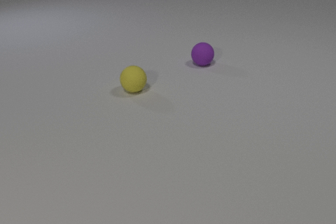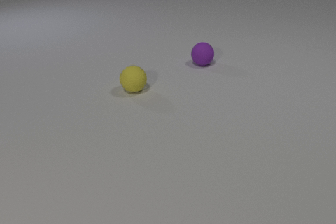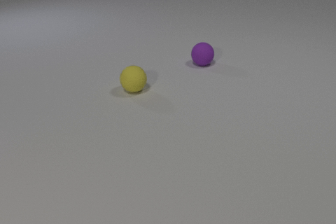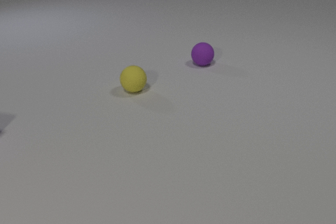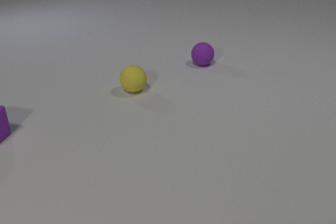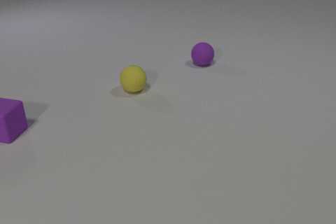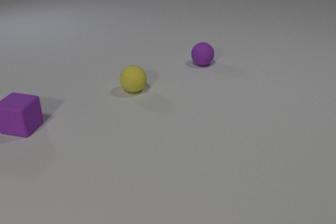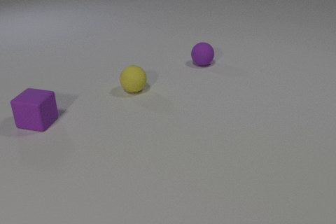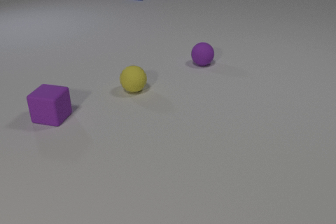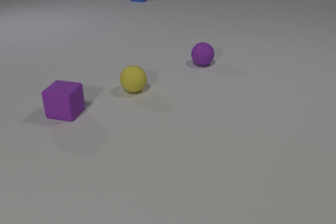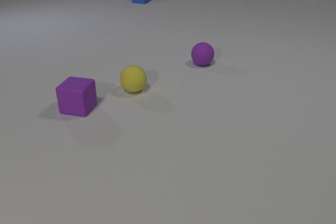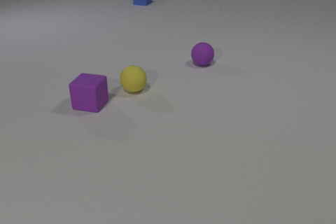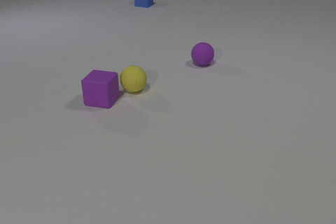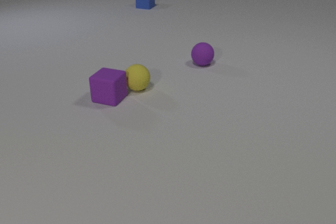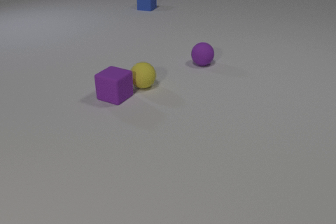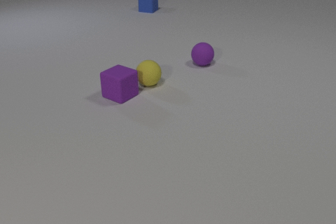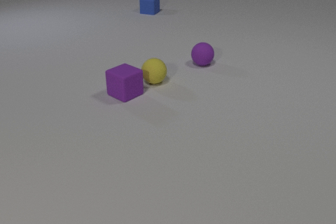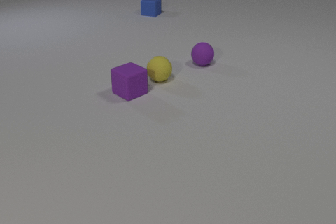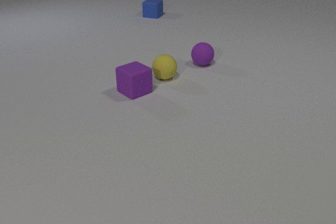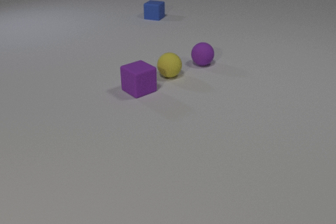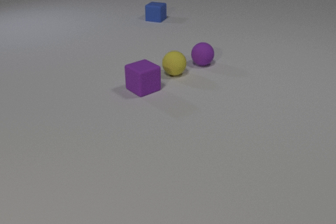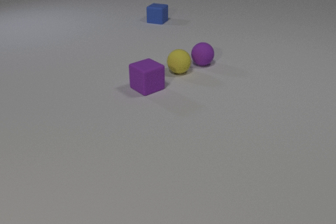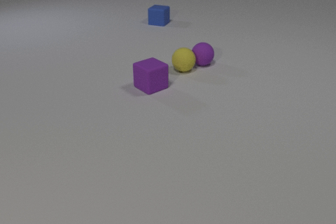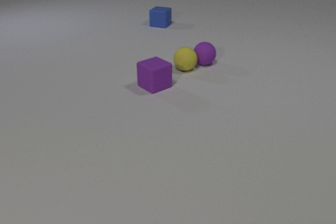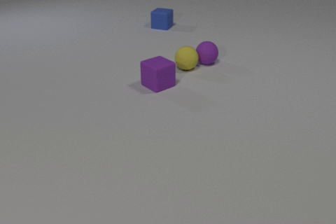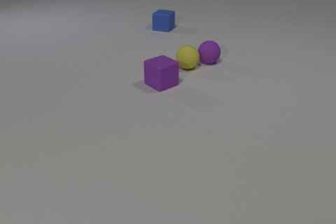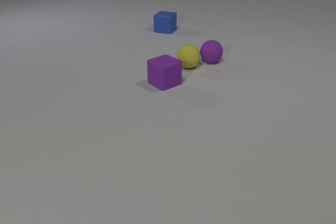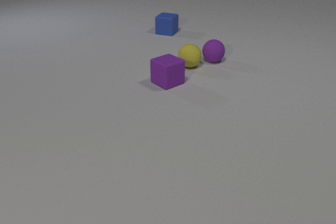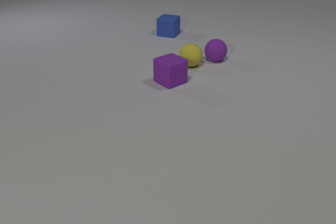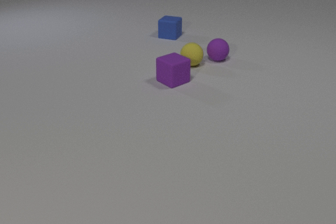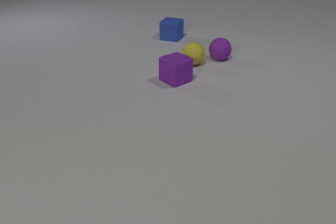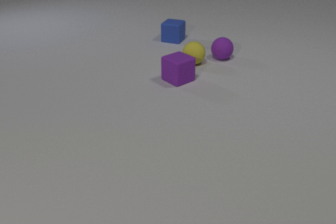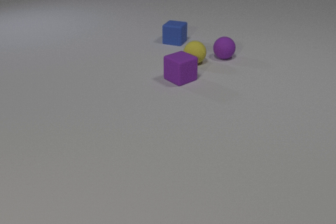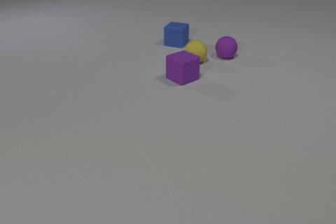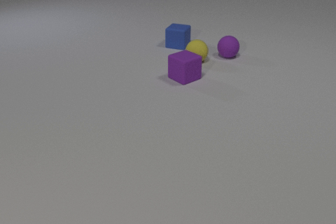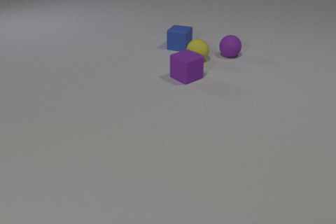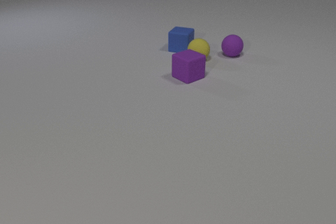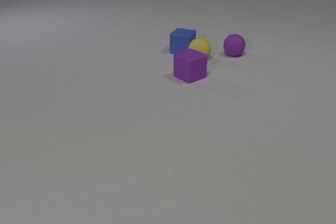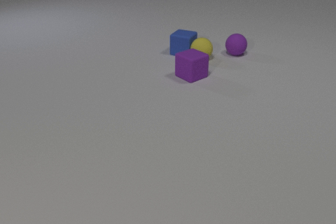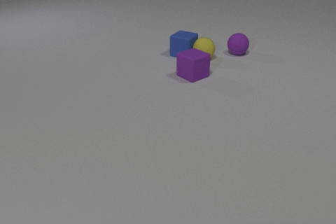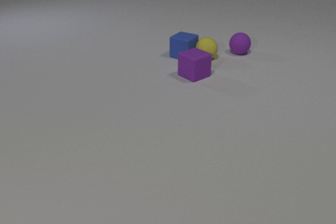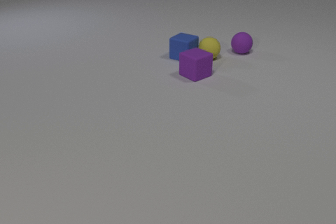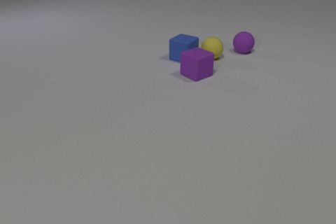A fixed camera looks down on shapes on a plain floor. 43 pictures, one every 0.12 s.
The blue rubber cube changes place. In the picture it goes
toward the camera.
The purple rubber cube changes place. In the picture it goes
to the right.
0.00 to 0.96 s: The purple rubber cube comes in at the left edge, slides to the right. The blue rubber cube comes in at the top edge, slides toward the camera.
0.96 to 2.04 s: The purple rubber cube slides to the right and away from the camera, spins clockwise seen from above by about 30 degrees, its near face sliding to the left. The yellow rubber sphere rolls to the right and away from the camera. The blue rubber cube slides toward the camera. The purple rubber cube and the yellow rubber sphere collide.
2.04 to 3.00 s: The purple rubber cube slides to the right and away from the camera. The yellow rubber sphere rolls away from the camera and to the right. The blue rubber cube slides toward the camera. The purple rubber sphere rolls to the right and away from the camera. The yellow rubber sphere and the purple rubber sphere collide.
3.00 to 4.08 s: The purple rubber cube slides to the right and away from the camera. The yellow rubber sphere rolls away from the camera and to the right. The blue rubber cube slides toward the camera. The purple rubber sphere rolls to the right and away from the camera.
4.08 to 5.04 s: The purple rubber cube slides to the right and away from the camera. The yellow rubber sphere rolls to the right and away from the camera. The blue rubber cube slides toward the camera. The purple rubber sphere rolls away from the camera and to the right. The yellow rubber sphere and the blue rubber cube collide.
How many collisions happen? 3.
What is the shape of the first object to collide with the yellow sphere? cube.
What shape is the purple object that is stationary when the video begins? sphere.
